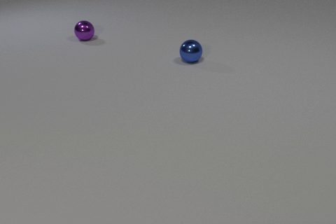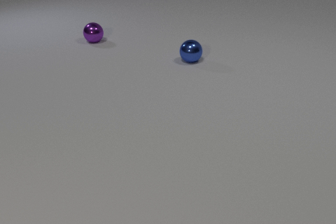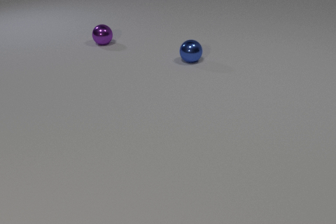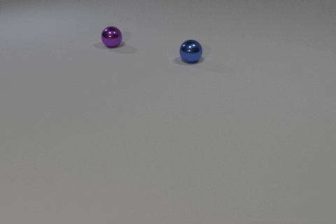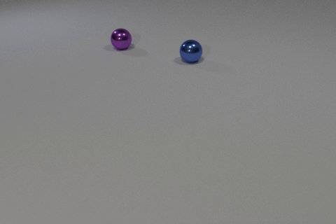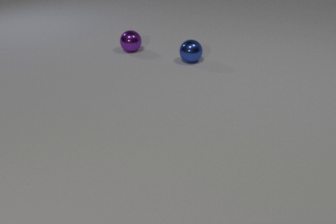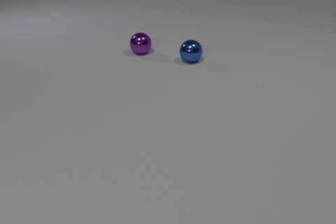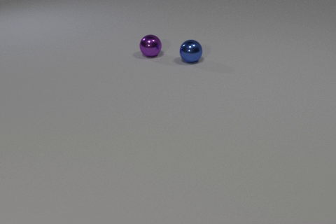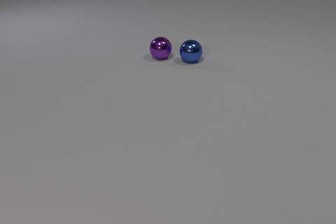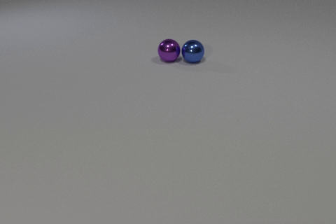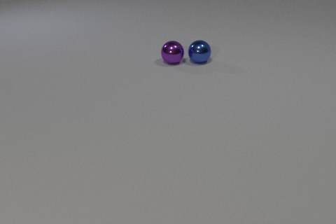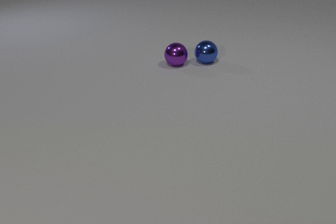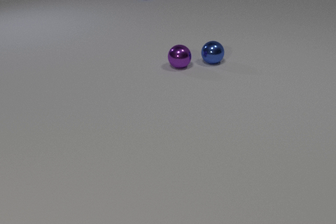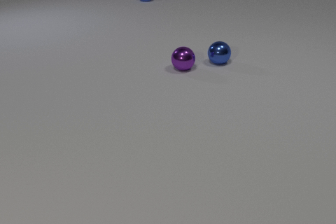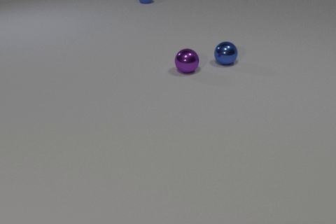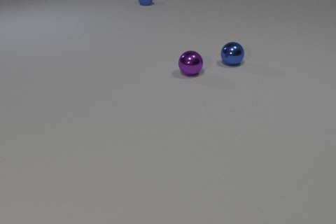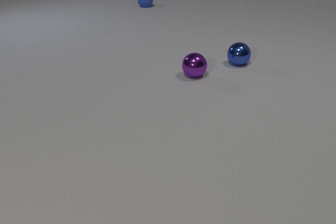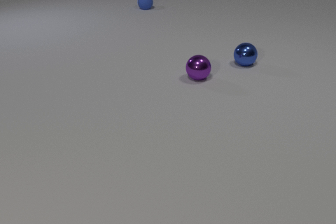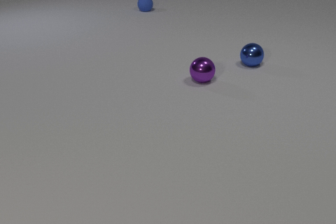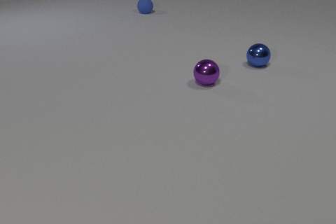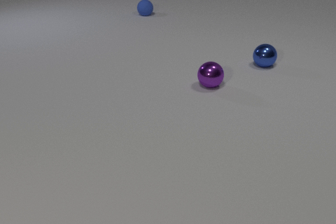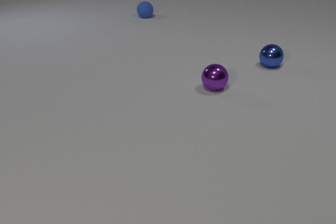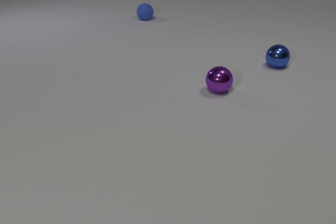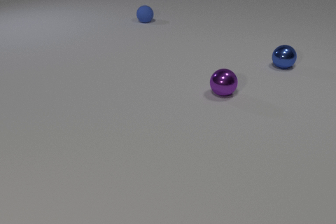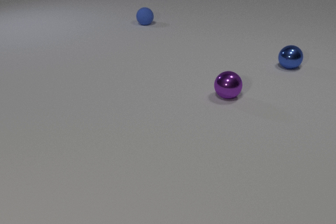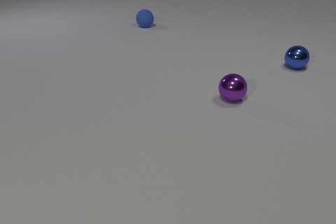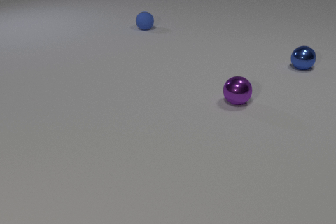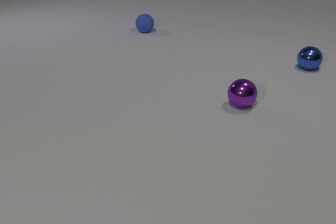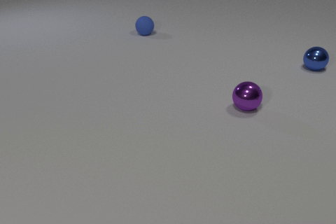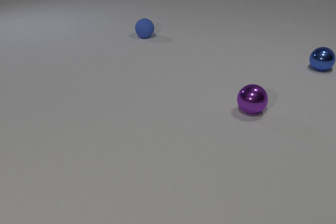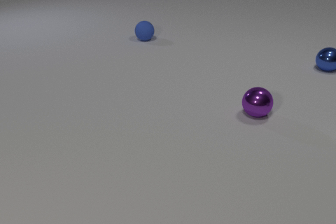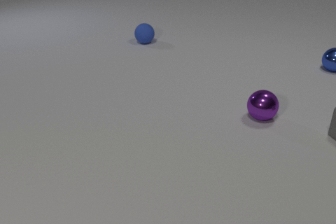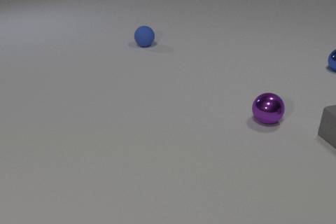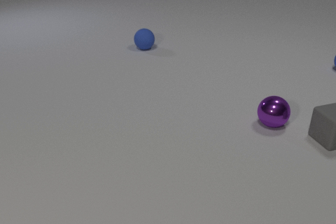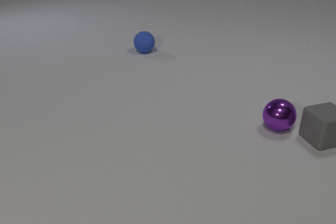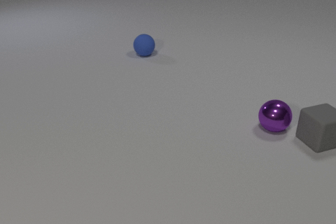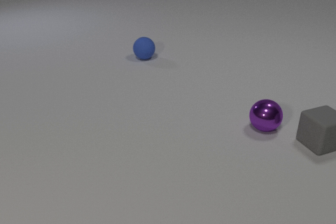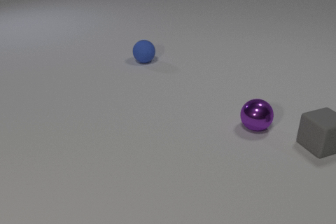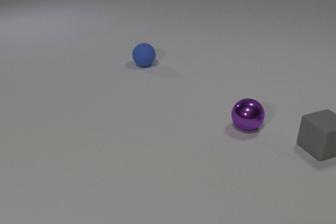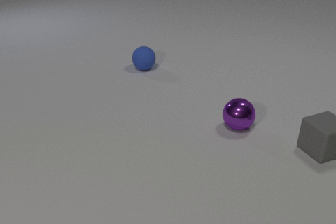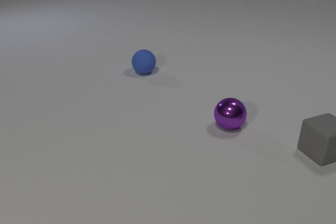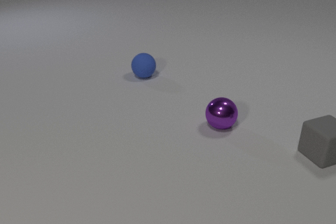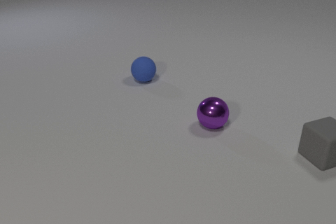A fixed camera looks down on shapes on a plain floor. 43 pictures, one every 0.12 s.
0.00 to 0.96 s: The purple metal sphere rolls to the right and toward the camera.
0.96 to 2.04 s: The purple metal sphere rolls toward the camera and to the right. The blue metal sphere rolls to the right. The blue rubber sphere comes in at the top edge, rolls toward the camera. The purple metal sphere and the blue metal sphere collide.
2.04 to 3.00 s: The purple metal sphere rolls toward the camera and to the right. The blue metal sphere rolls to the right. The blue rubber sphere rolls toward the camera.
3.00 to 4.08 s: The purple metal sphere rolls toward the camera and to the right. The blue metal sphere rolls to the right, leaves at the right edge. The gray rubber cube comes in at the right edge, slides to the left and toward the camera. The blue rubber sphere rolls toward the camera.
4.08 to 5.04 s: The purple metal sphere rolls to the left. The gray rubber cube slides toward the camera. The blue rubber sphere rolls toward the camera. The purple metal sphere and the gray rubber cube collide.
Are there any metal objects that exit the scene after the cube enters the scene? yes.
What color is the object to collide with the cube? purple.
What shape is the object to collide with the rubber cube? sphere.
